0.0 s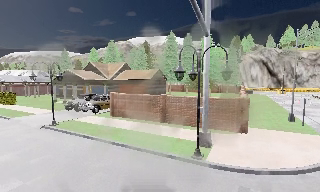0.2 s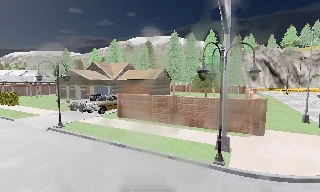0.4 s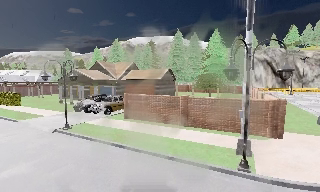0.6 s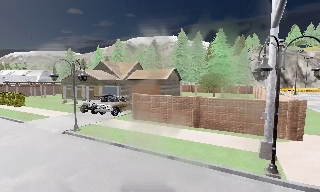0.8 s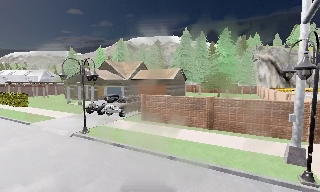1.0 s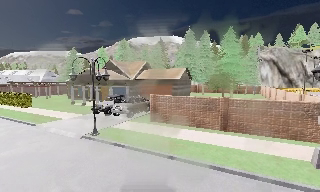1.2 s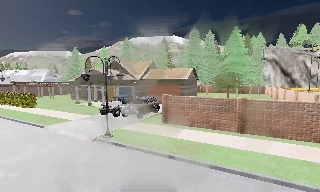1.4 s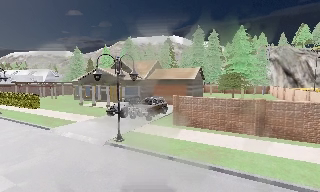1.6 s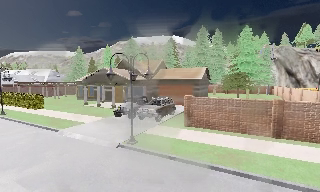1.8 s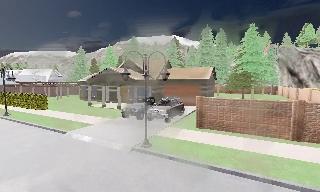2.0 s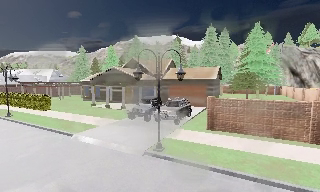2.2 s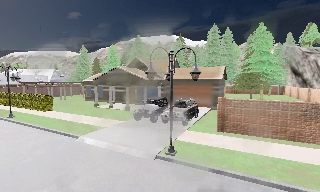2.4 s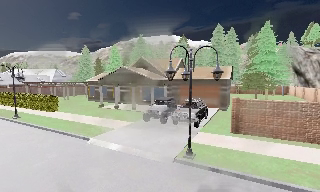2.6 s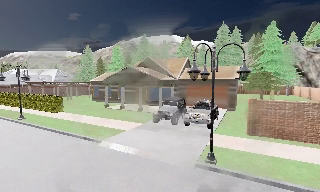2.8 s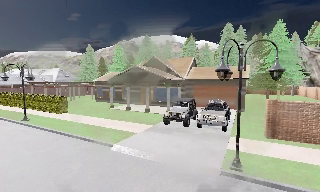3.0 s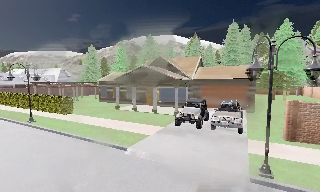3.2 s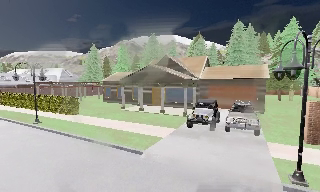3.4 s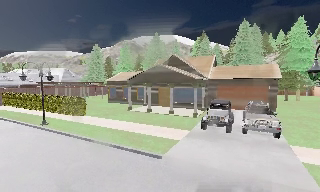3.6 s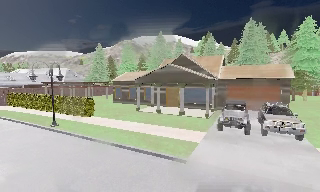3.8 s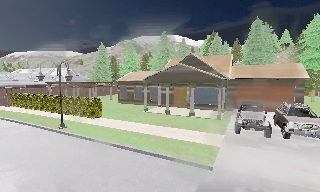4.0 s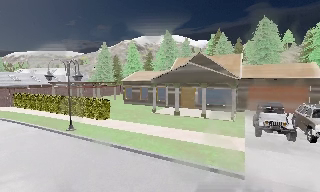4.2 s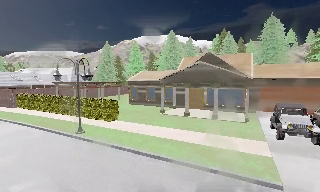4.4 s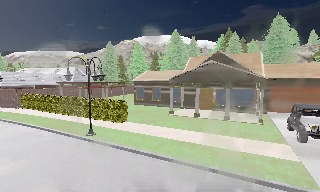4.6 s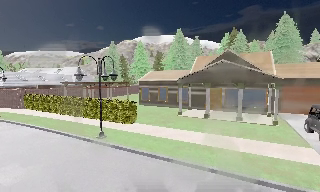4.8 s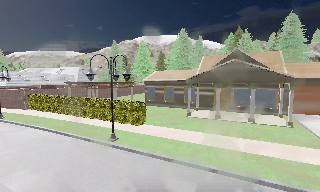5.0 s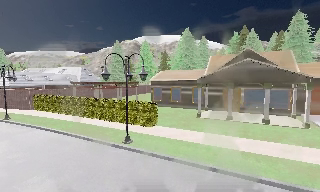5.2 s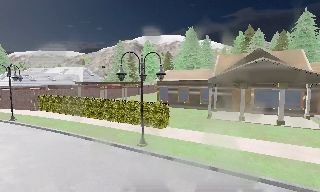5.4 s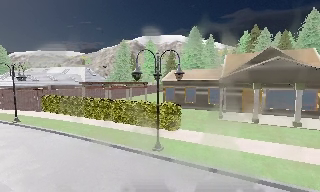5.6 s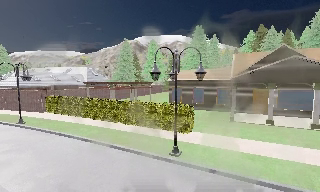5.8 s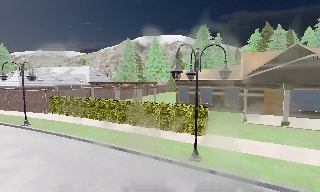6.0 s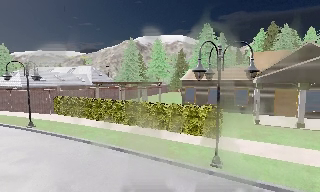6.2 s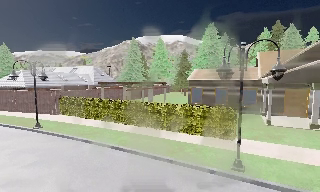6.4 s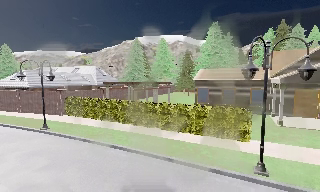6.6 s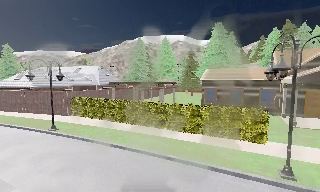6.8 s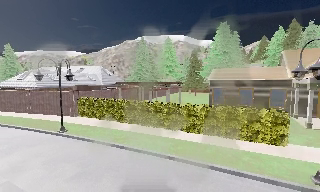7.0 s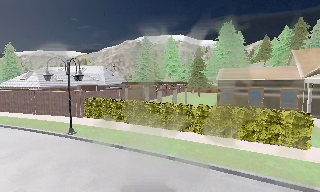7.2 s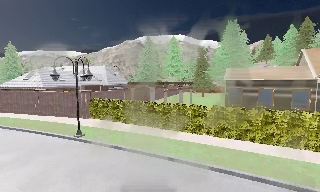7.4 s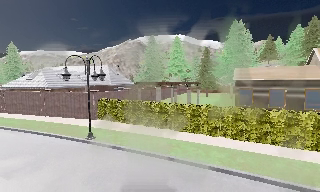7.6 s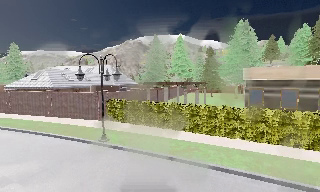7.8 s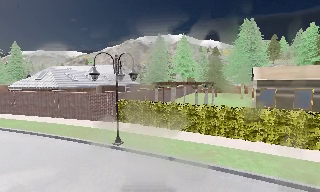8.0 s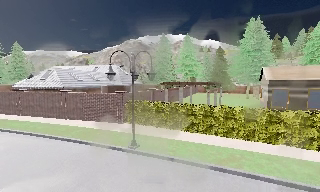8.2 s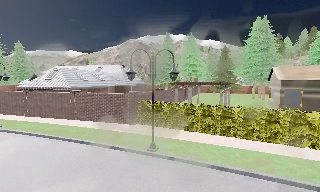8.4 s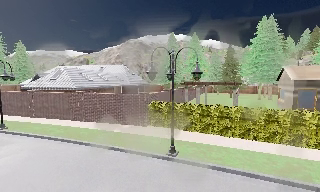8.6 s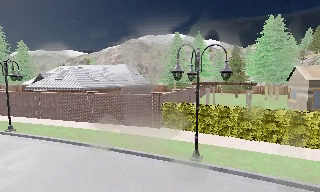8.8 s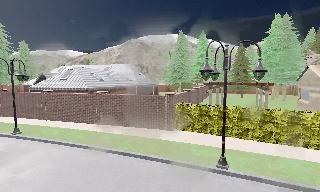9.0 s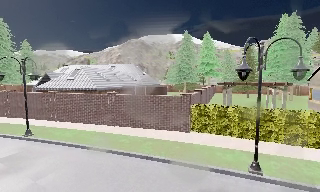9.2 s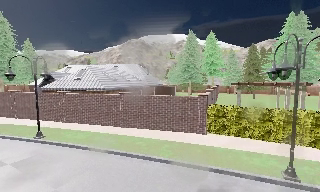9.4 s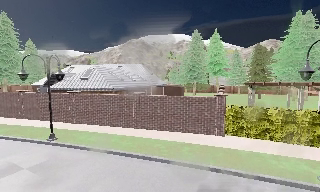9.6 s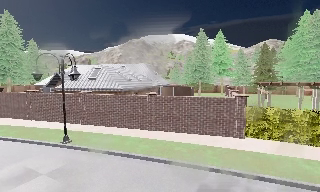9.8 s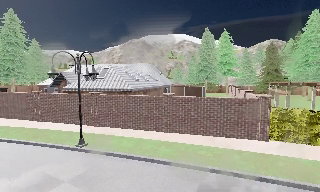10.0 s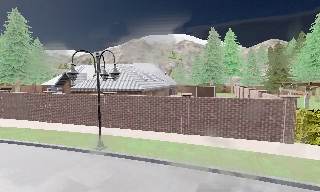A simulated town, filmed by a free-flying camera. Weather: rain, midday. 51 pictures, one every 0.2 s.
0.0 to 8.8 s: The camera travels to its left and forward, about 40 m, so close, fixed things drift to the right.
8.8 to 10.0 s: The camera travels to its left, about 7 m, so close, fixed things drift to the right.
The film runs backward here.
